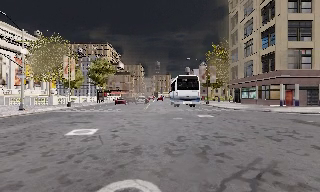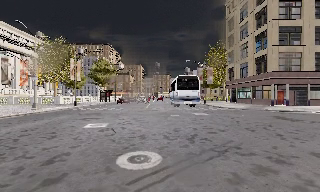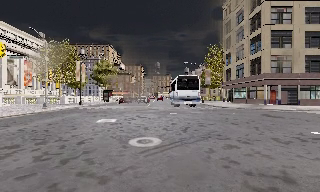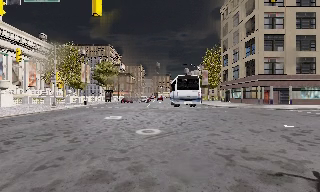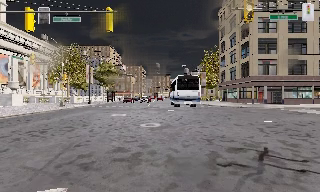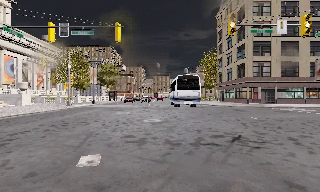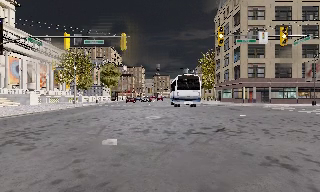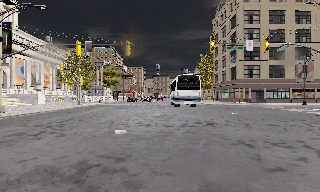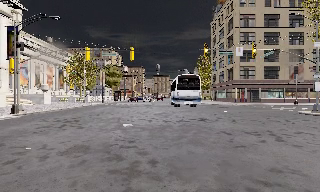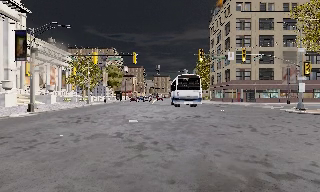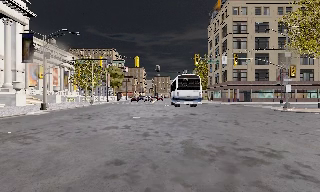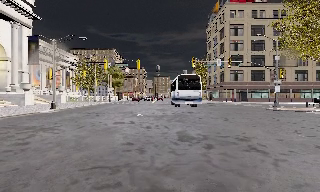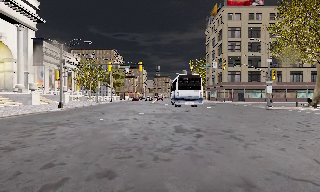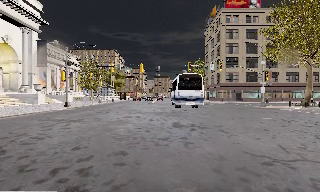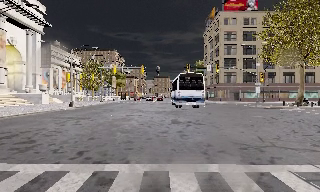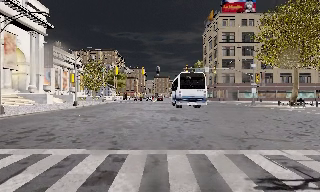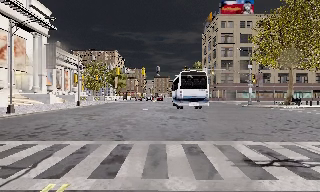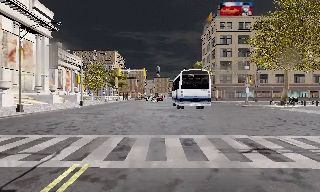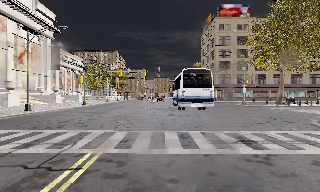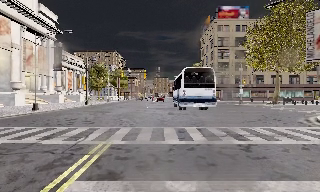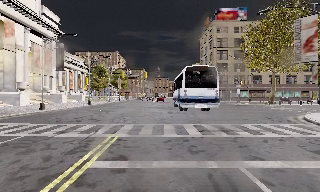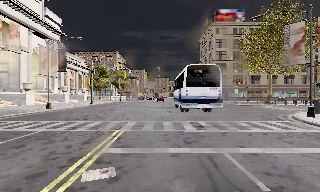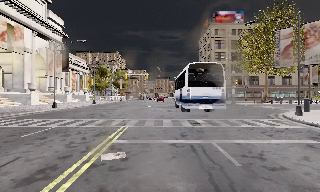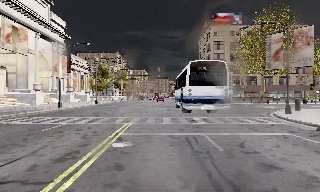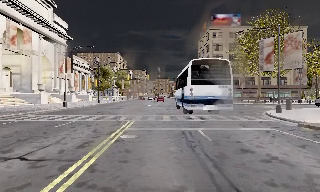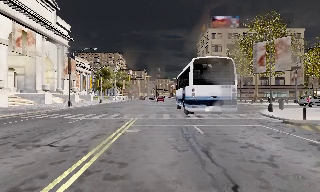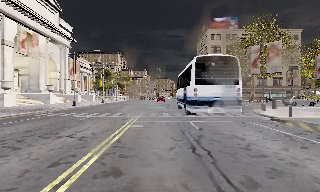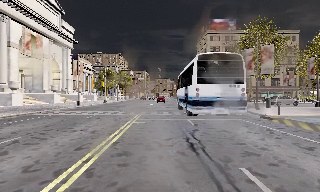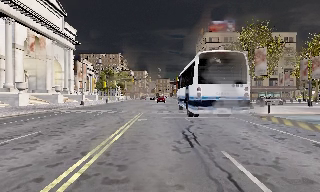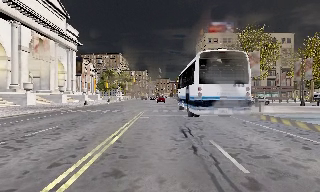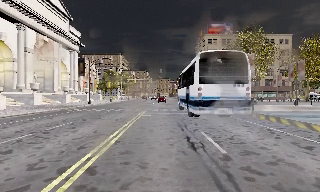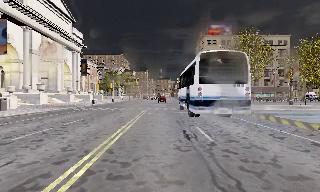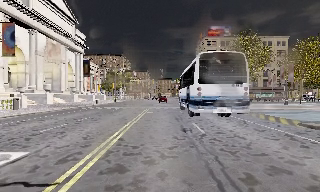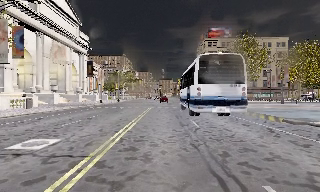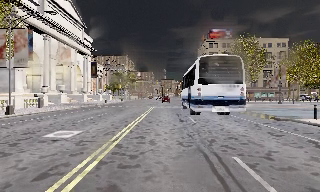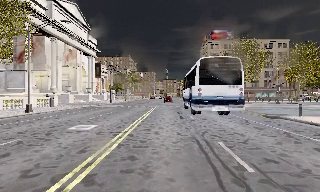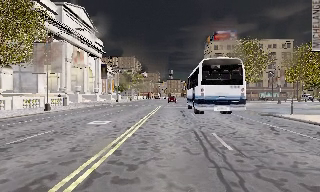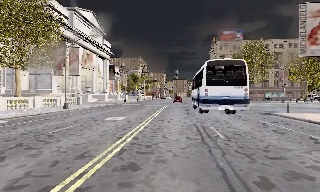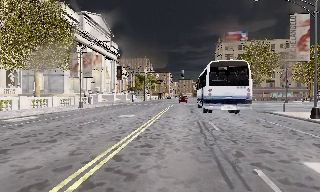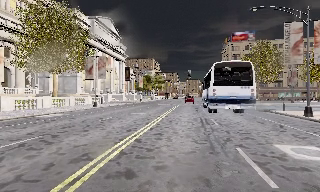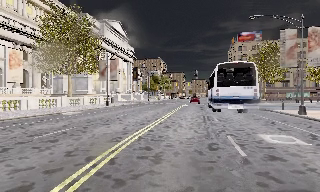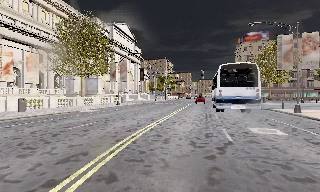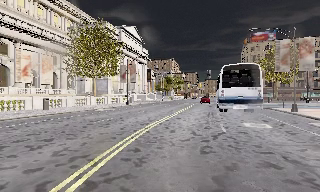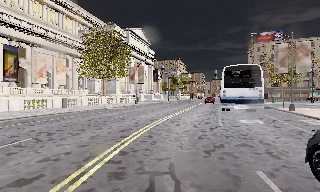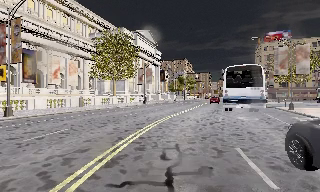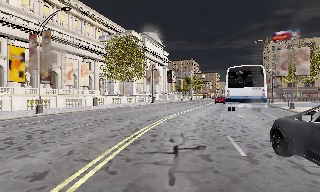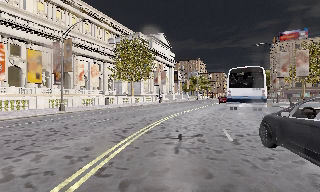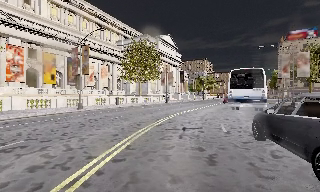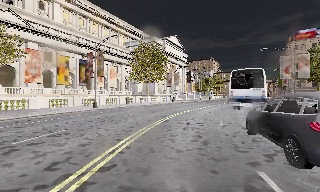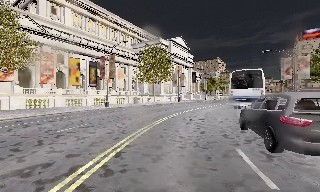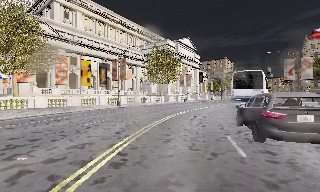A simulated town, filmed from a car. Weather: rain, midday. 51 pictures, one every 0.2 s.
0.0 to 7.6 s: The camera travels backward, about 45 m, so what stands in front gets smaller.
7.6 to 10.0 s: The scene slides to the right, as the camera pans about 30 degrees to its left. It travels backward, about 18 m, so what stands in front gets smaller.
The film runs backward here.
